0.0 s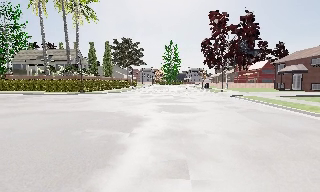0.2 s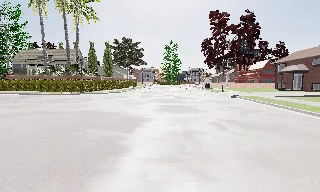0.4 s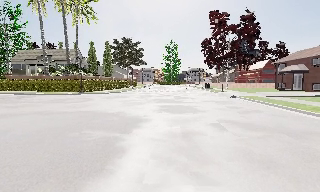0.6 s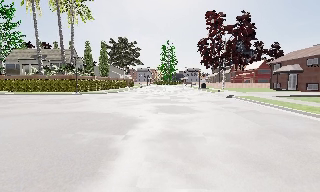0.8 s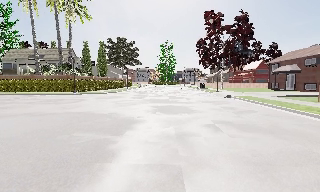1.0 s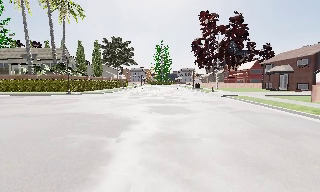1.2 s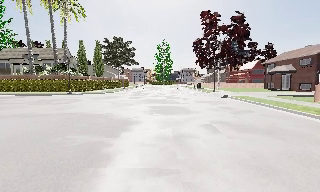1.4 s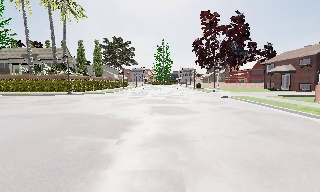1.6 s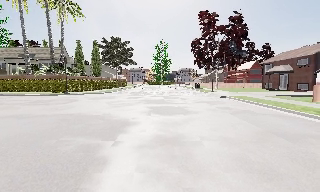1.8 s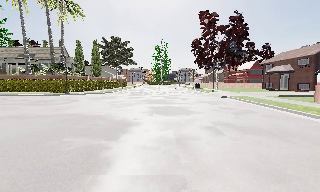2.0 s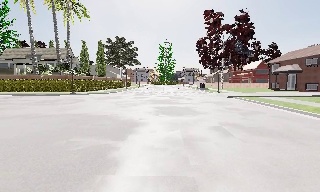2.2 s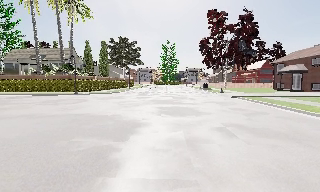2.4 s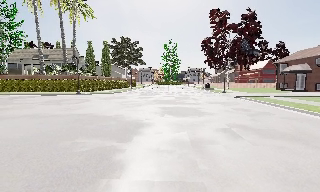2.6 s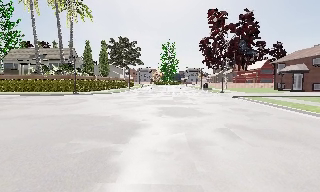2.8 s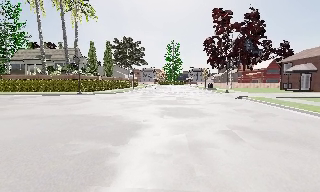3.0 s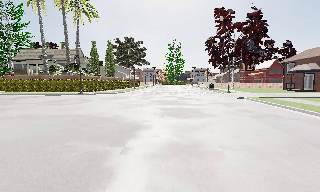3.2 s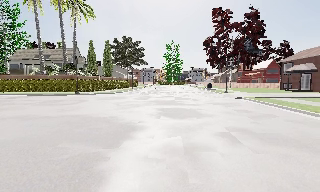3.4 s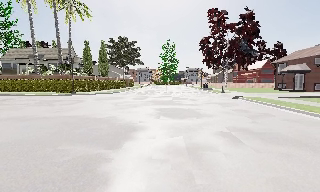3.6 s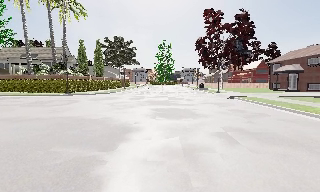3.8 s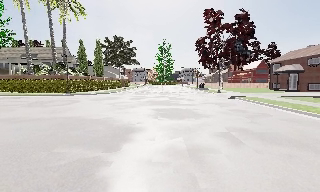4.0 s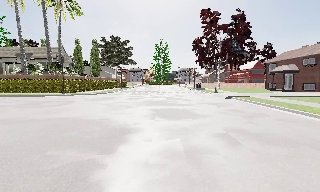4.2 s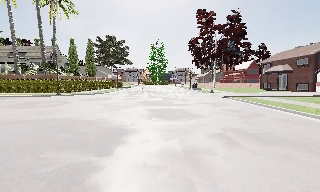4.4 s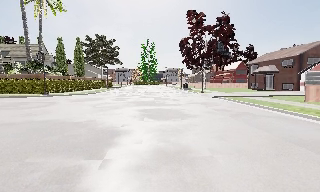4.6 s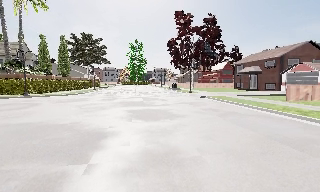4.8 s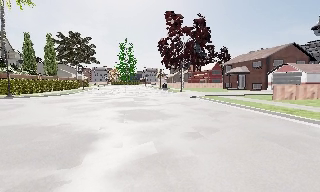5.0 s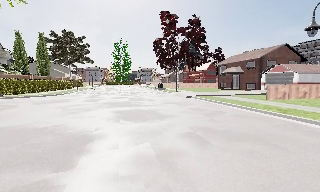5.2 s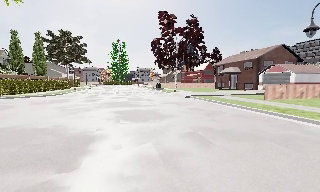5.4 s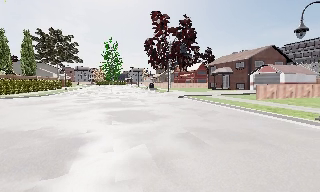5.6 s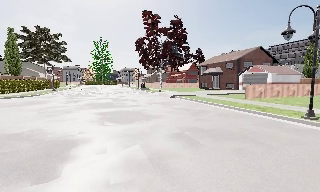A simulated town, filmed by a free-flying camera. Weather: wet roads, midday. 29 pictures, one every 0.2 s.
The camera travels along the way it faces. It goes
forward.
0.0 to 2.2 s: The camera travels forward, about 1 m, so what stands in front looms larger.
2.2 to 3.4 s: The camera travels forward, about 0.5 m, so what stands in front looms larger.
3.4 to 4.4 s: The camera shifts only a little, or ends up much as it began.
4.4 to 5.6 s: The scene slides to the left, as the camera pans about 15 degrees to its right.
The film runs forward here.
